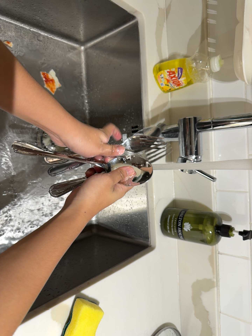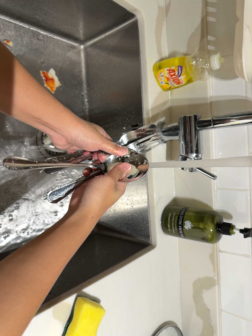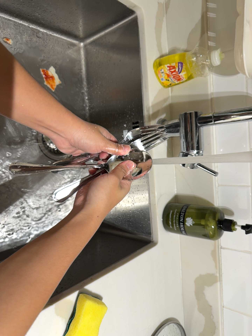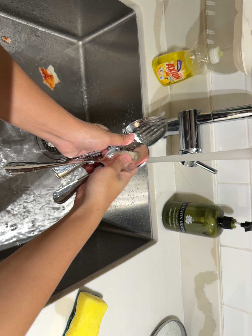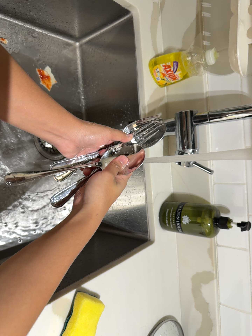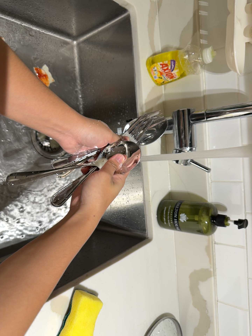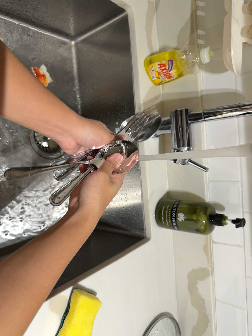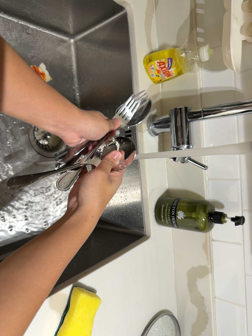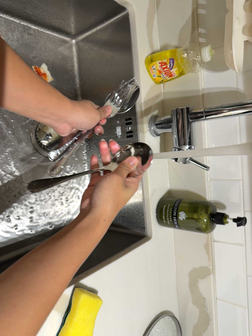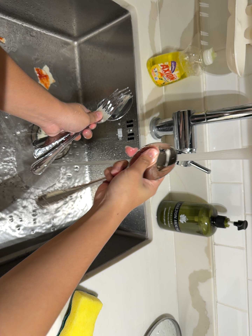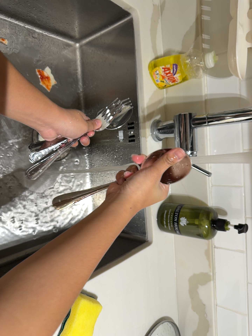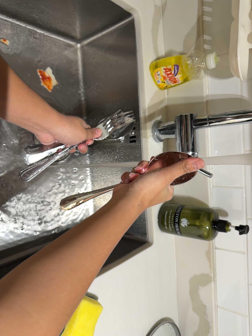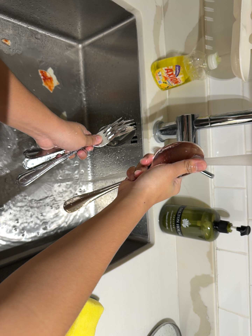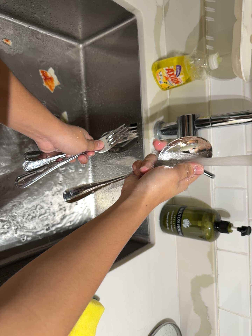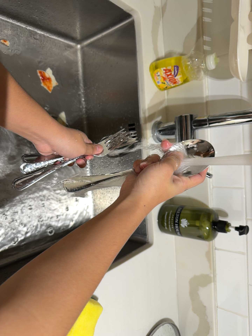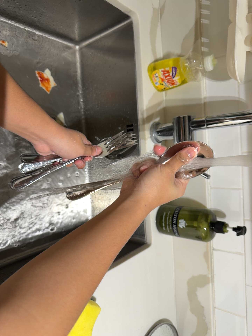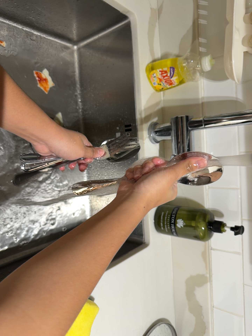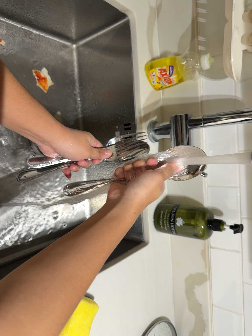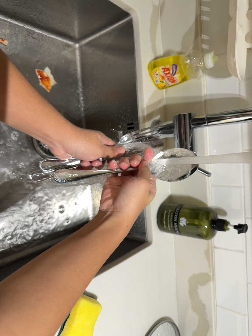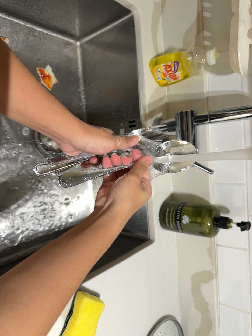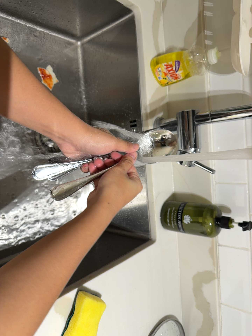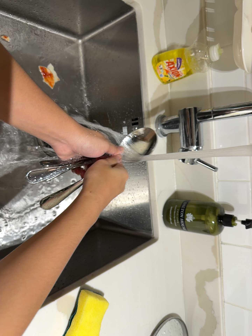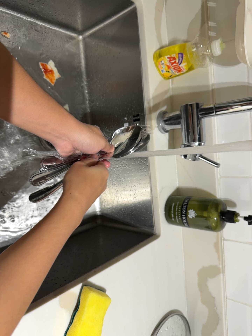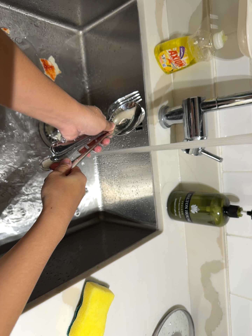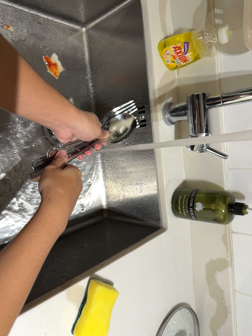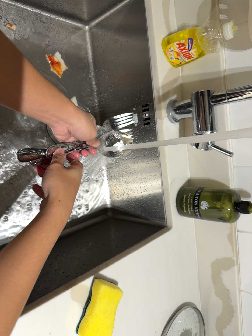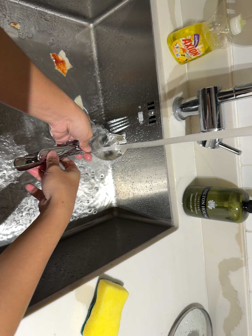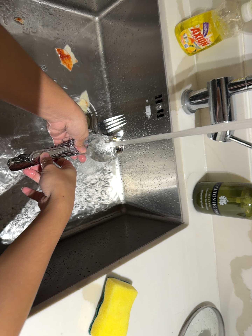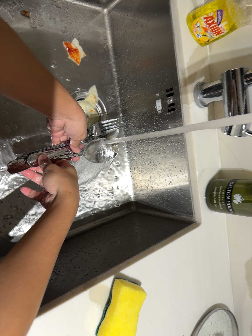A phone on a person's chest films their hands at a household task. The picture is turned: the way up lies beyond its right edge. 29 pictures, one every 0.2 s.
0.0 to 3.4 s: The camera keeps its place and its aim.
3.4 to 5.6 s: The camera pans to its left by about 10 degrees. It travels forward, about 6 cm, so what stands in front looms larger.
The film runs forward here.
